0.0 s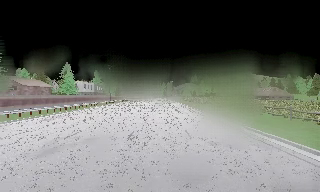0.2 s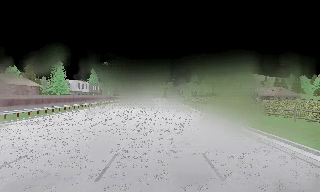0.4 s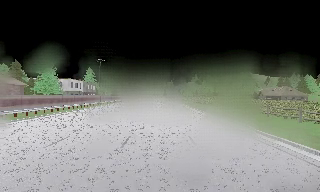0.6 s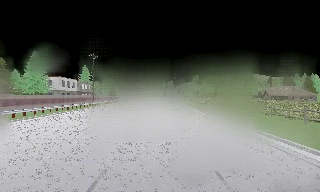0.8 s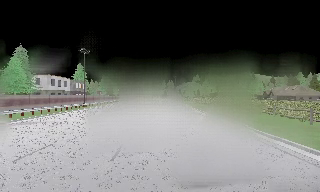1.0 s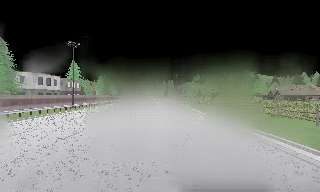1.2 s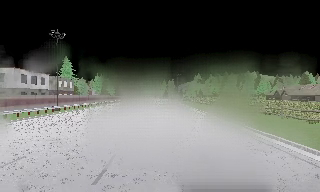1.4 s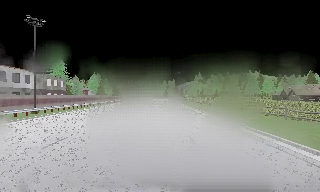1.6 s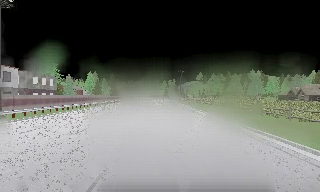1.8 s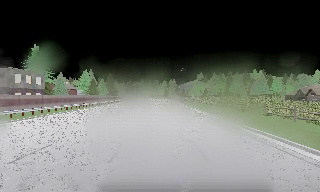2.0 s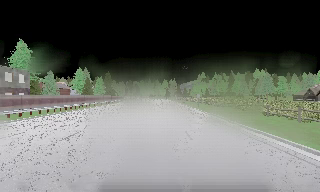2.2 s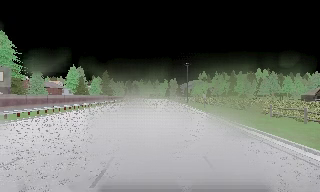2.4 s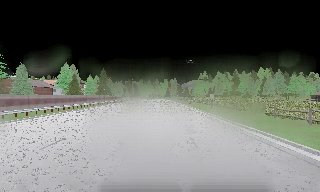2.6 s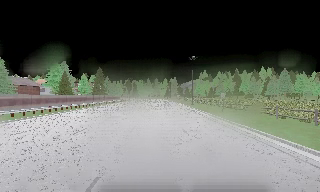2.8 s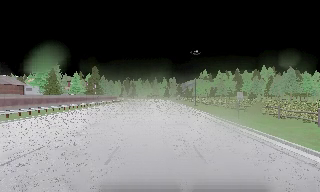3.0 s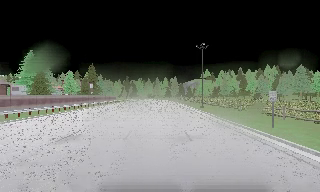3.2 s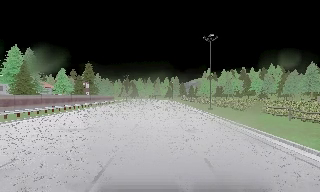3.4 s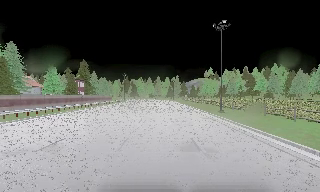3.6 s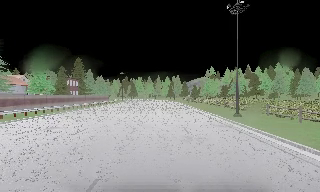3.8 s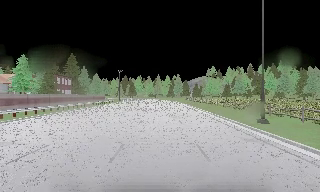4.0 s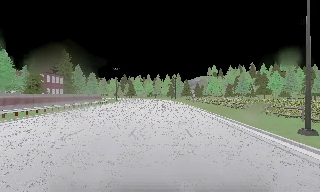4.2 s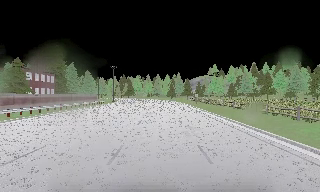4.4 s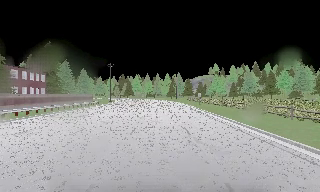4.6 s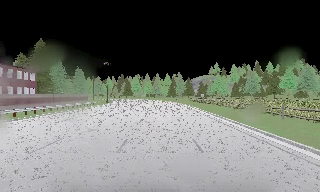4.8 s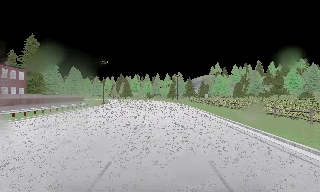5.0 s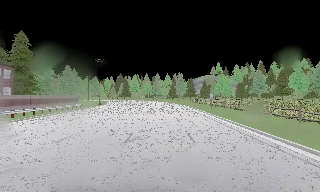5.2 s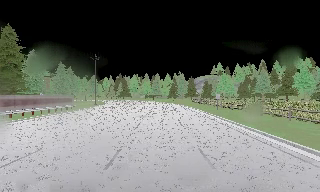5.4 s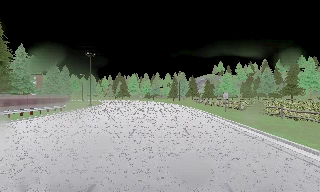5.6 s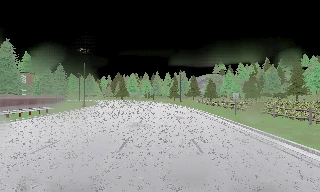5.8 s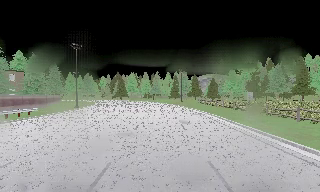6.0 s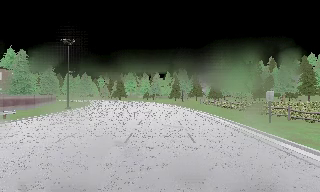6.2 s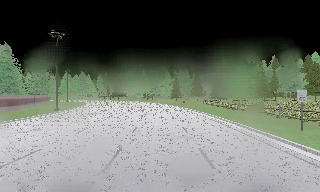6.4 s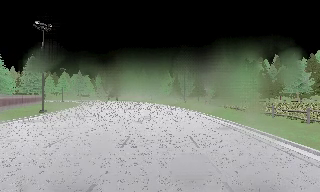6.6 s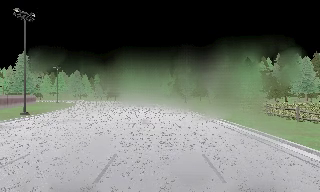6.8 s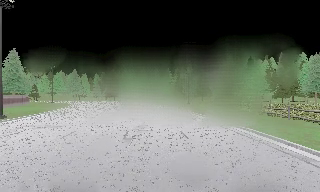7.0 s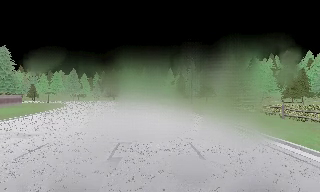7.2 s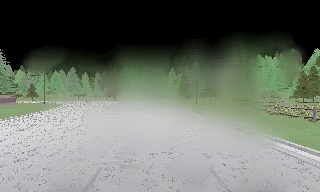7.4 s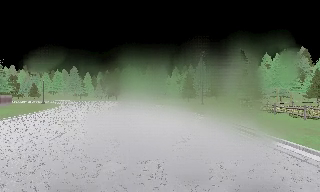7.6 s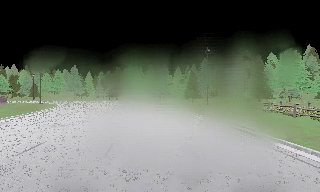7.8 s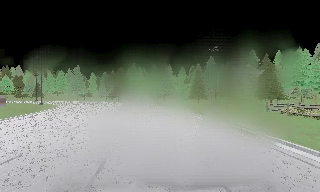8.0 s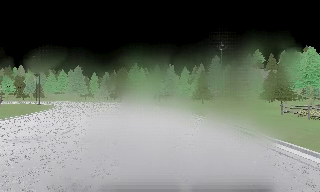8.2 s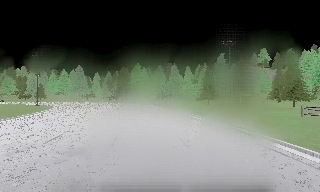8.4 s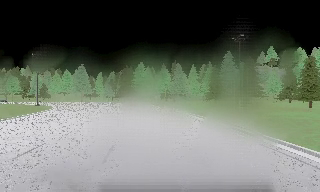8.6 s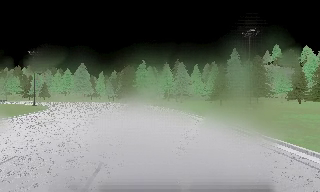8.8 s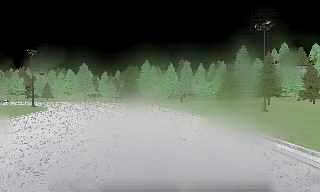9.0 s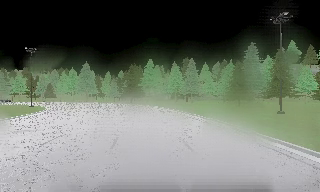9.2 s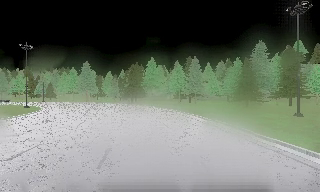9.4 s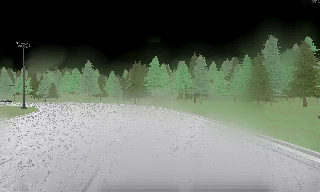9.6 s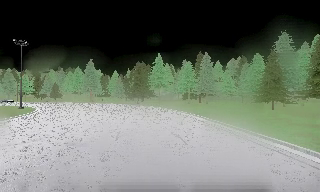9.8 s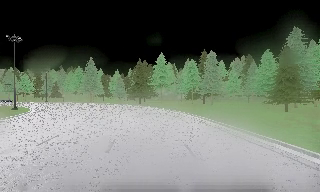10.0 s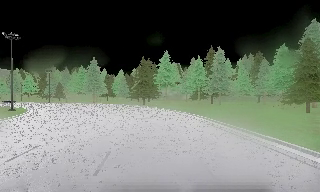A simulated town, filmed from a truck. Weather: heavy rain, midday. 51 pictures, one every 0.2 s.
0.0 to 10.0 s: The scene slides to the right, as the camera pans about 15 degrees to its left. It travels forward, about 165 m, so what stands in front looms larger. It loses speed.
The film runs forward here.
